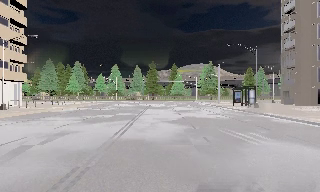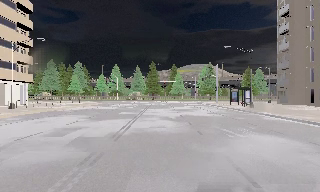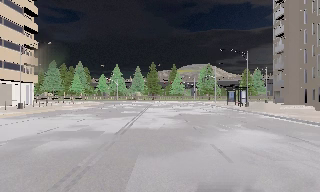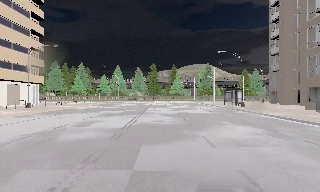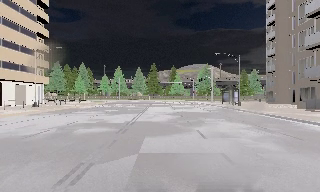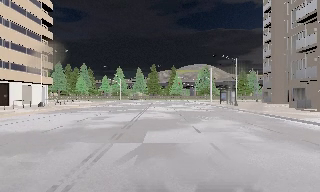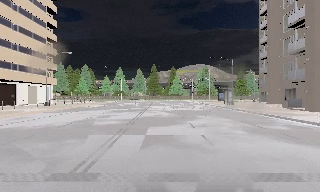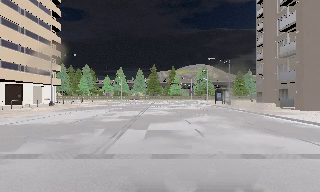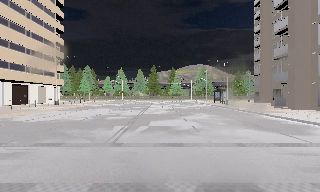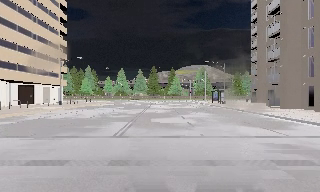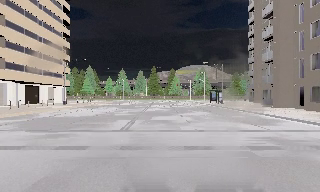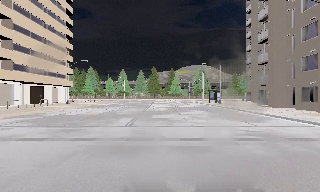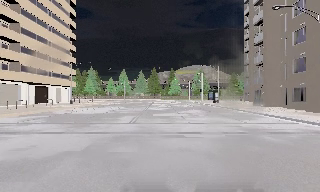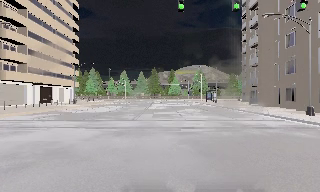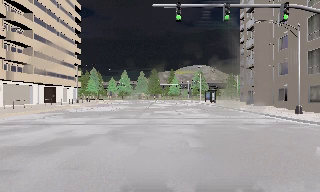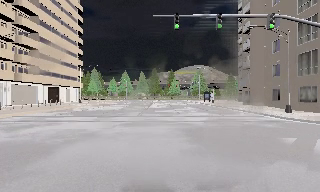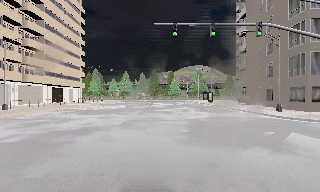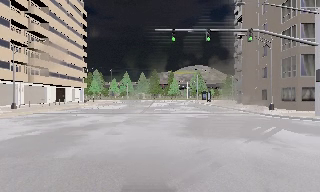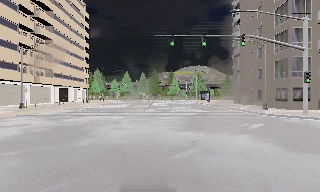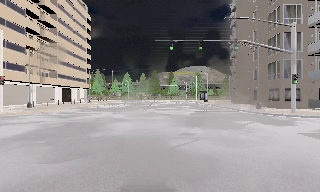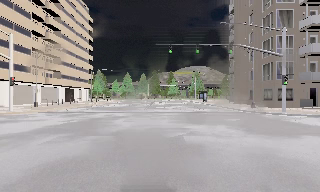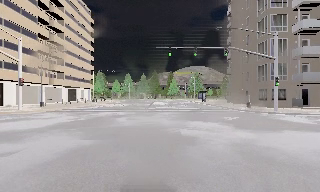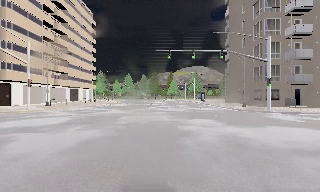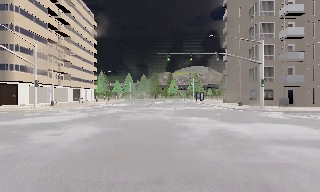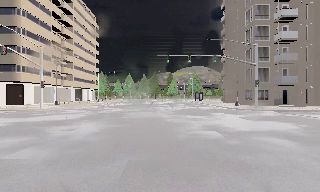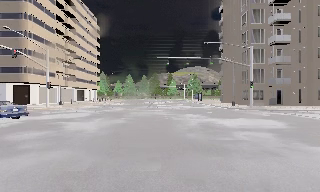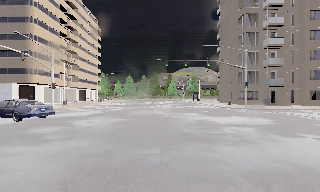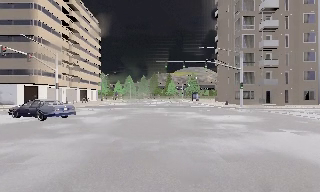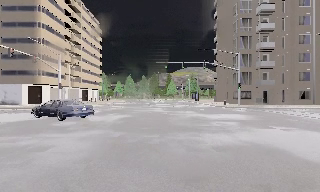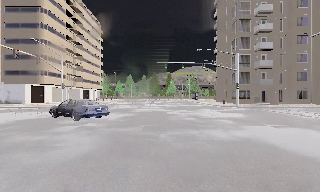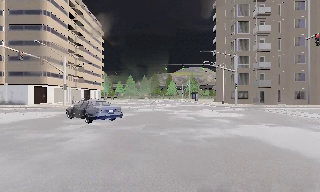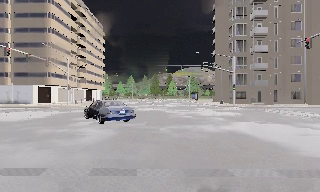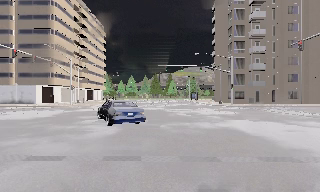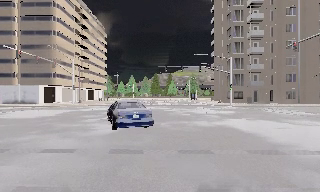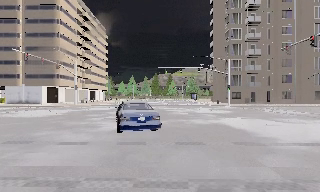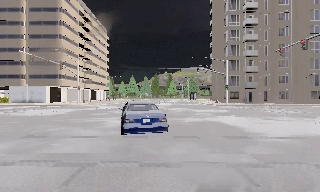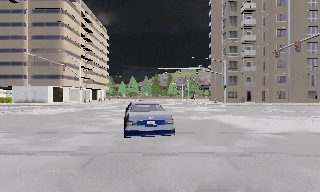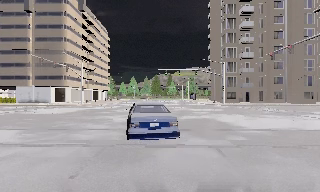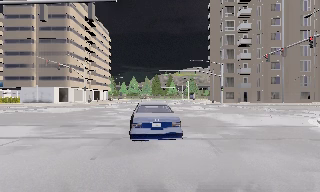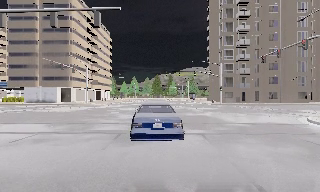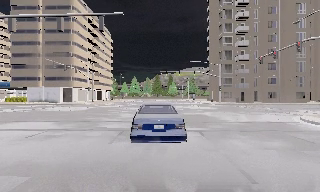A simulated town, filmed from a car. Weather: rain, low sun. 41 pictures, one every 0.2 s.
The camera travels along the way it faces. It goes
backward.
0.0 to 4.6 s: The camera travels backward, about 25 m, so what stands in front gets smaller.
4.6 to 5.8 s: The camera travels backward, about 5 m, so what stands in front gets smaller. It loses speed.
5.8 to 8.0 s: The camera travels backward, about 8 m, so what stands in front gets smaller.
The film runs backward here.
